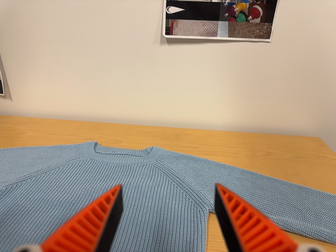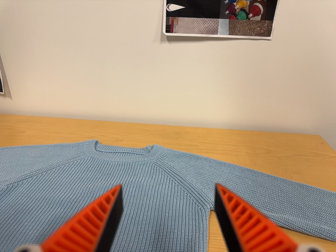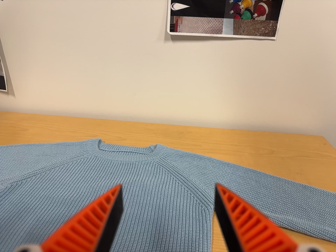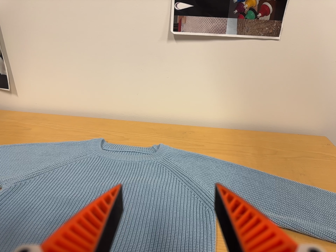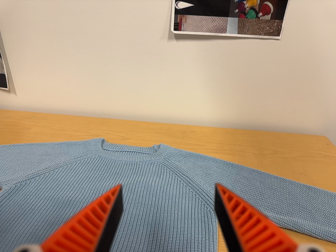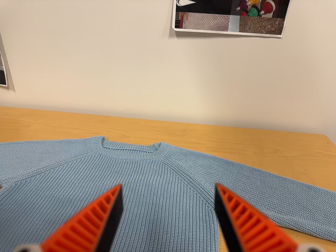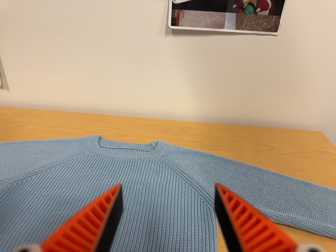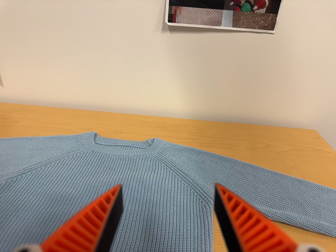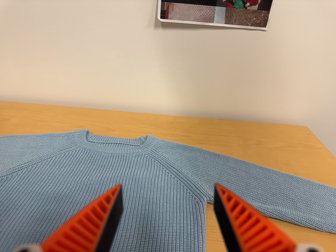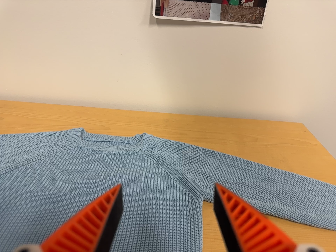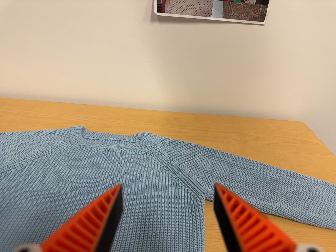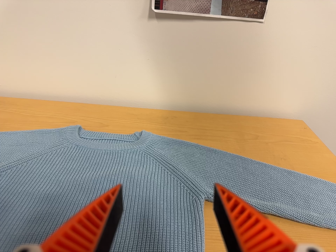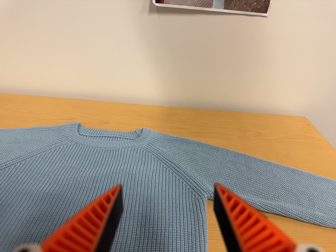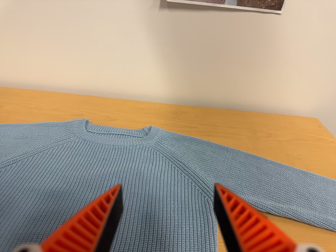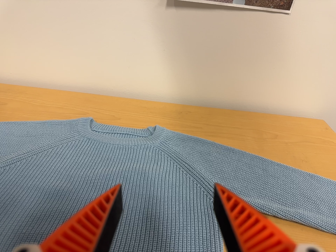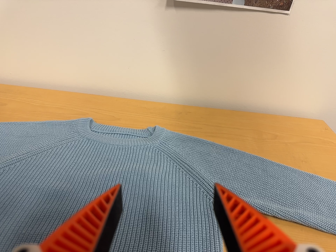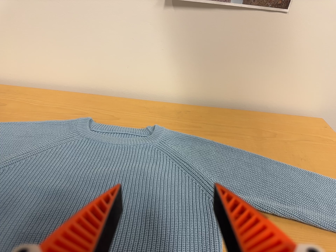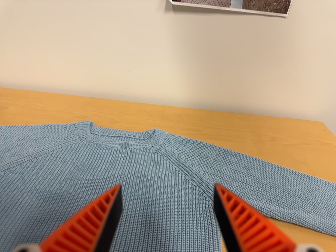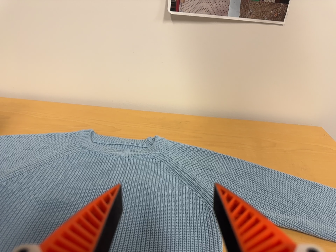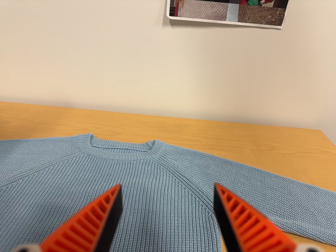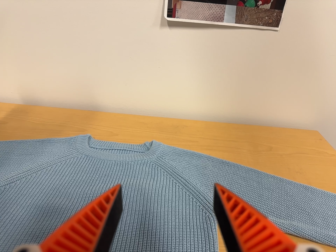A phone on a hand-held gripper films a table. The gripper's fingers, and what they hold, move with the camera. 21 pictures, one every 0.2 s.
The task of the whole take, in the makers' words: left arm across.
0.0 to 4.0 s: The camera travels to its left and toward the top of its view, about 7 cm.
The film runs forward here.
